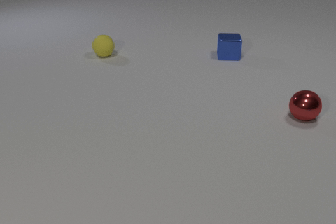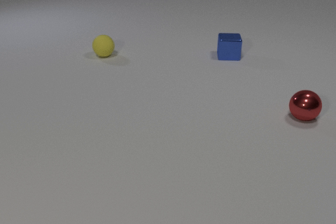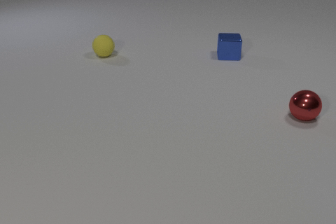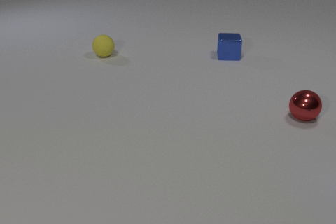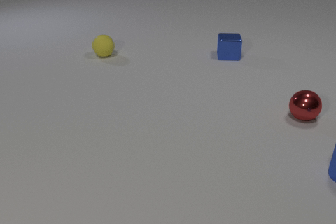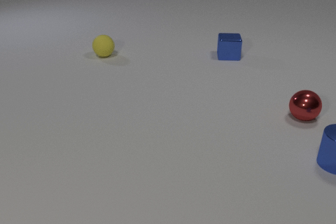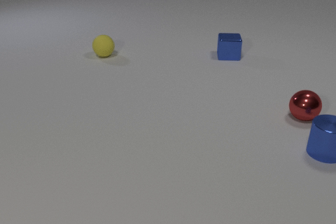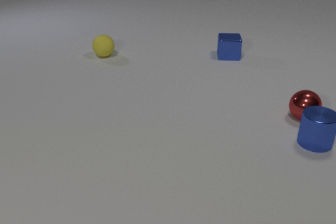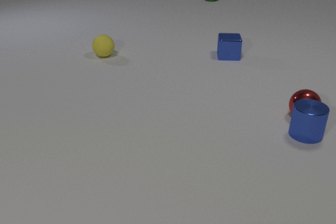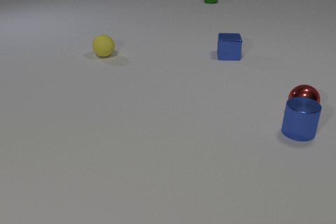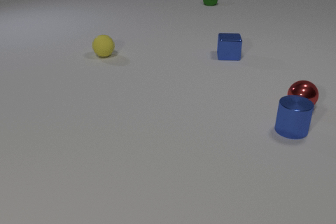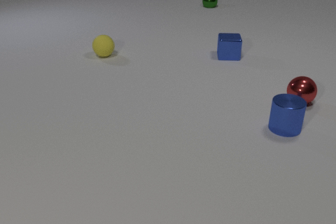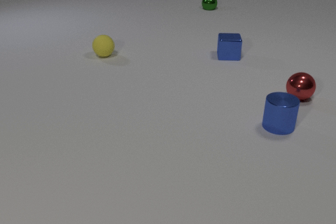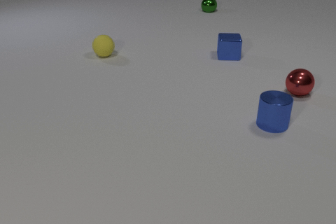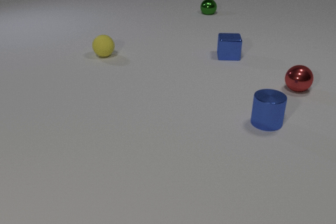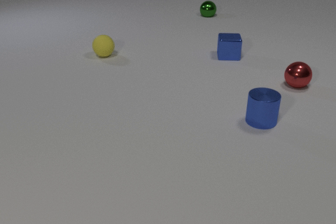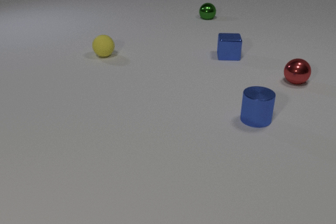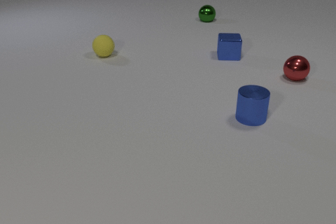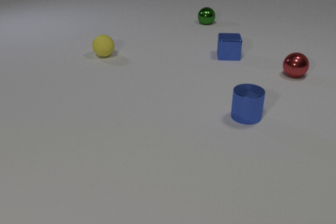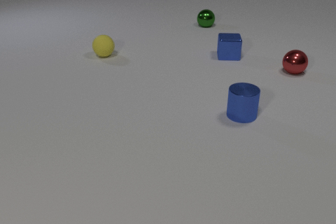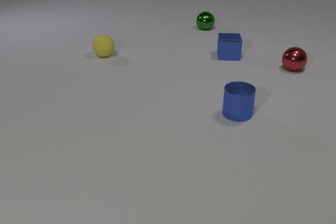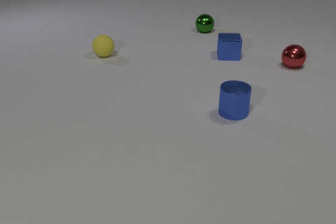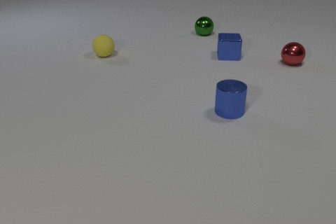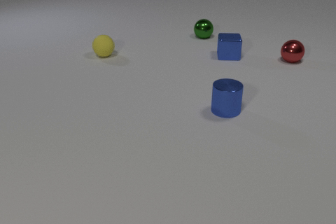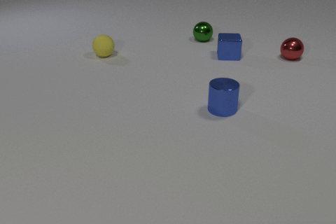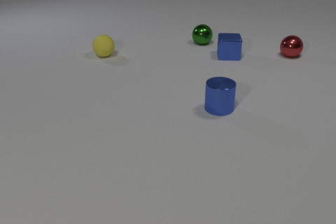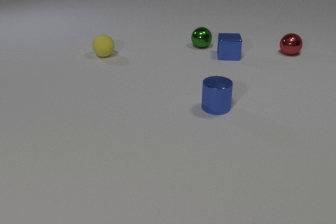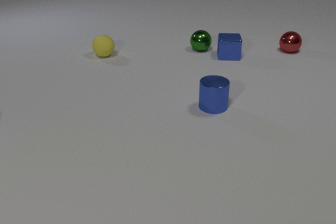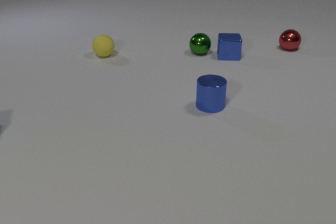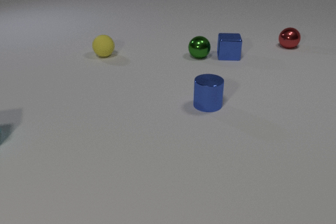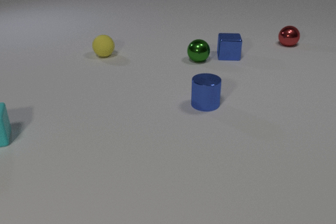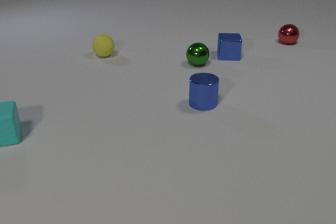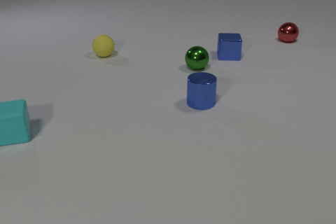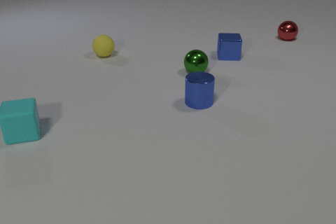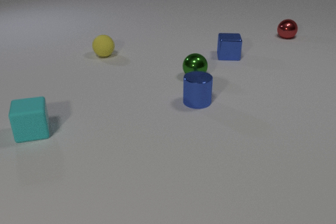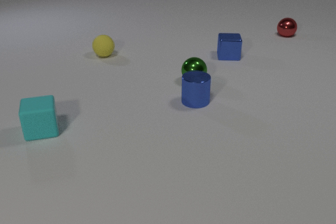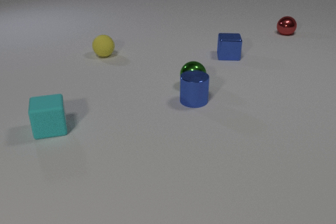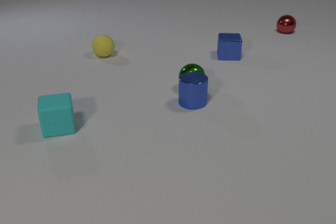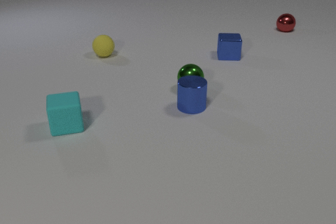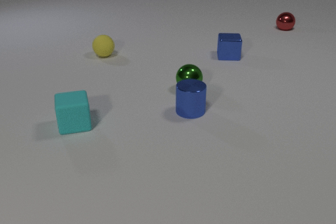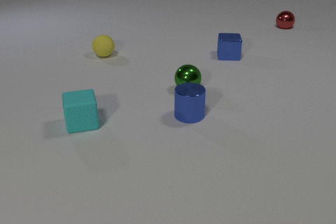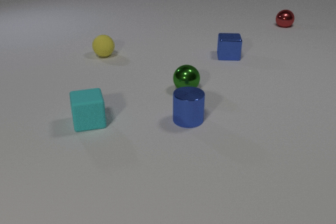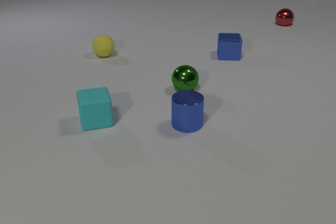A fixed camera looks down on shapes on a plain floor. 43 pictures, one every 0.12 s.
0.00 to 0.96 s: The blue metal cylinder comes in at the right edge, slides away from the camera and to the left. The green metal sphere comes in at the top edge, rolls toward the camera. The blue metal cylinder and the red metal sphere collide.
0.96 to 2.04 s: The blue metal cylinder slides to the left. The red metal sphere rolls away from the camera. The green metal sphere rolls toward the camera.
2.04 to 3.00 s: The blue metal cylinder slides to the left and away from the camera. The red metal sphere rolls away from the camera. The green metal sphere rolls toward the camera.
3.00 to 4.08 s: The blue metal cylinder slides to the left and away from the camera. The red metal sphere rolls away from the camera. The green metal sphere rolls toward the camera. The cyan rubber cube comes in at the left edge, slides to the right.
4.08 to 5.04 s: The blue metal cylinder slides toward the camera. The red metal sphere rolls away from the camera. The green metal sphere rolls toward the camera. The cyan rubber cube slides to the right. The blue metal cylinder and the green metal sphere collide.
What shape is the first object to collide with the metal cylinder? sphere.
How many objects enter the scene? 3.
What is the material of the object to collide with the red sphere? metal.
